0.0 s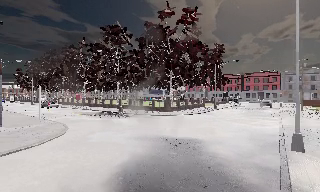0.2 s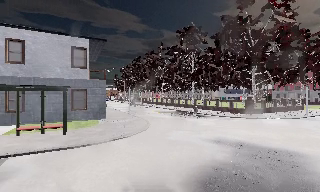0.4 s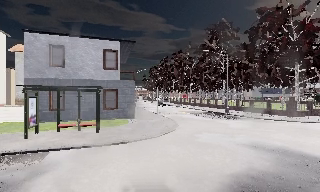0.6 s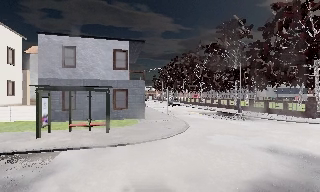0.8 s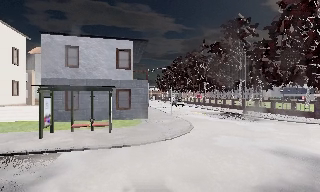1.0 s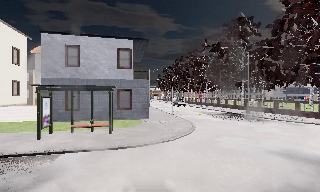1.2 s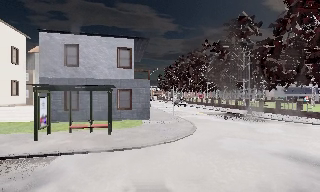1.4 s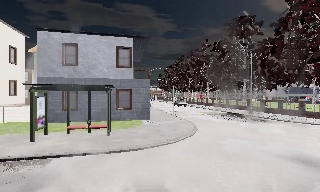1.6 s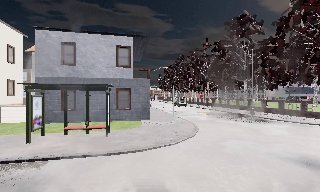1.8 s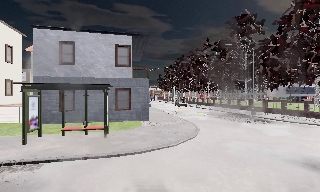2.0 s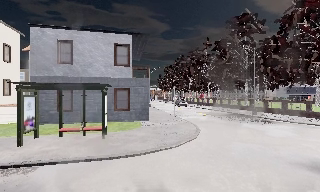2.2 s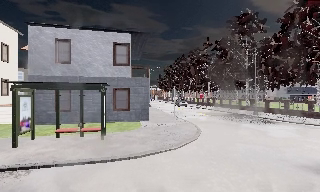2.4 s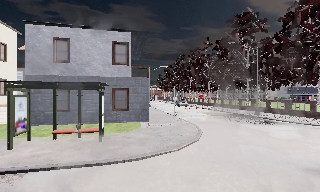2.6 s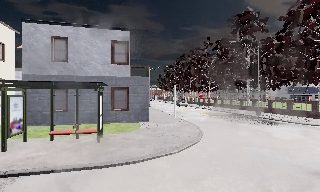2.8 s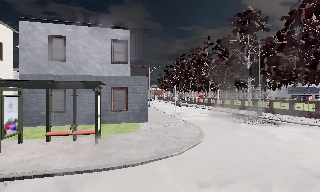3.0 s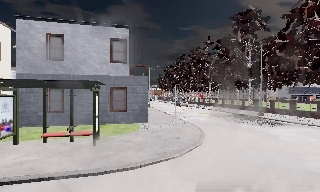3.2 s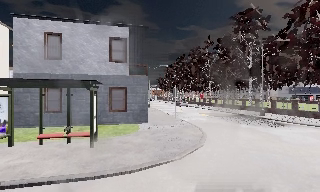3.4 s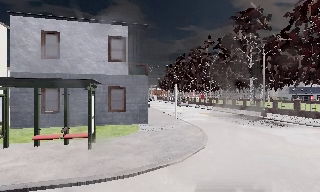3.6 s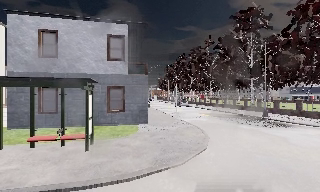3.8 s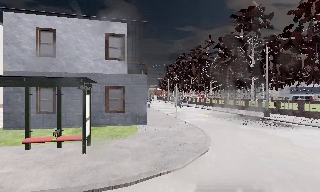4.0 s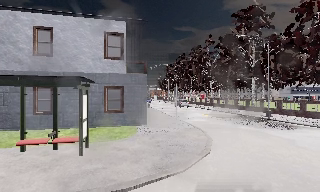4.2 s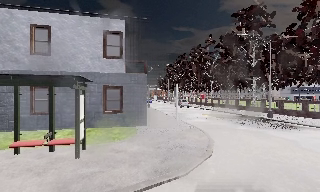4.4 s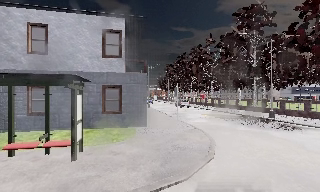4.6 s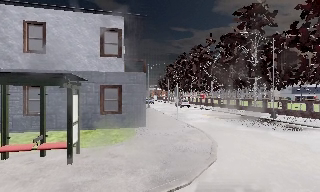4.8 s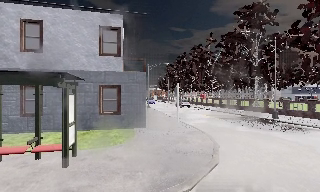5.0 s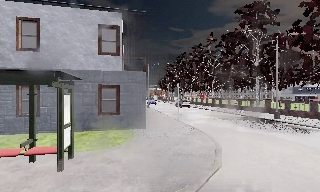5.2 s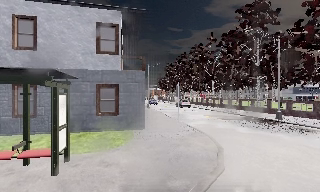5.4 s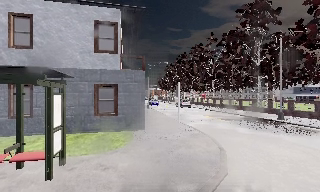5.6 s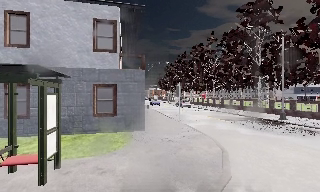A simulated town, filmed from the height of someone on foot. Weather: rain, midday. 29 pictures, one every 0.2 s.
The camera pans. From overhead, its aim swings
counterclockwise.
The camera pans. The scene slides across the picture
to the right.
0.0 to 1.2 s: The camera pans to its left, which is counterclockwise from overhead, by about 40 degrees. It travels forward, about 1.5 m.
1.2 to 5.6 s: The camera travels forward, about 5 m, so what stands in front looms larger.
The film runs forward here.
